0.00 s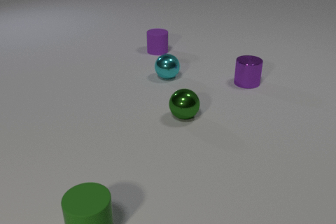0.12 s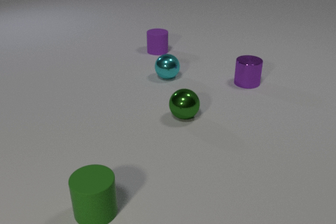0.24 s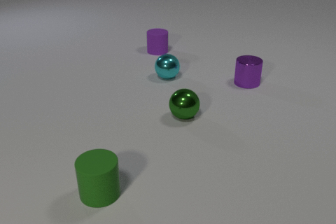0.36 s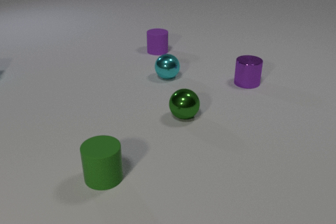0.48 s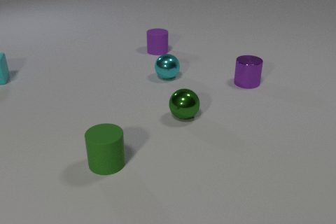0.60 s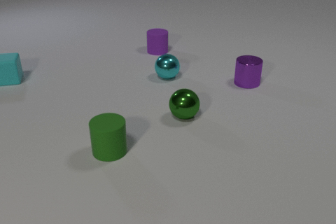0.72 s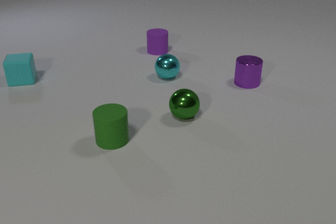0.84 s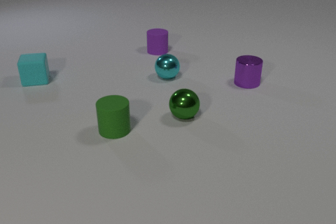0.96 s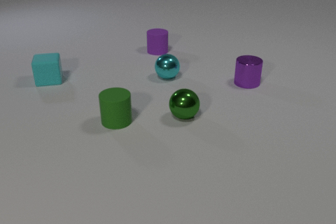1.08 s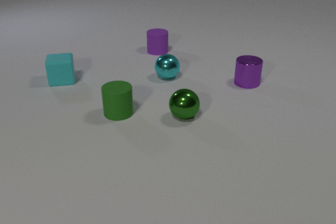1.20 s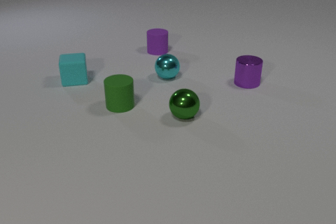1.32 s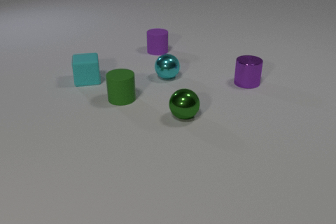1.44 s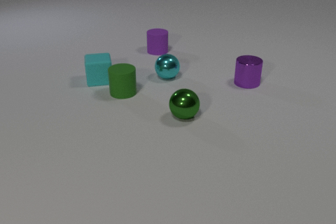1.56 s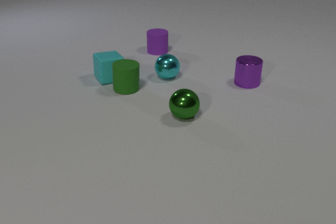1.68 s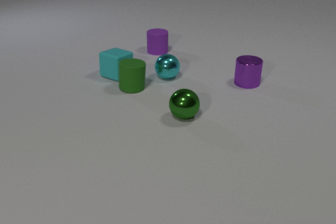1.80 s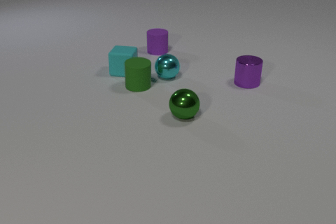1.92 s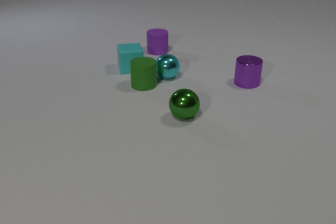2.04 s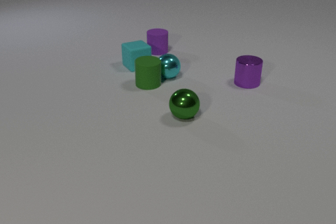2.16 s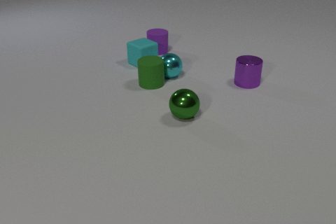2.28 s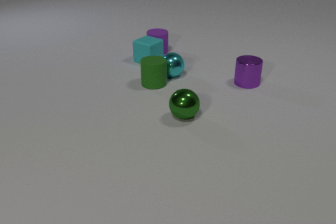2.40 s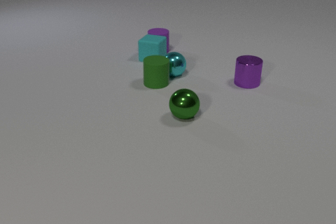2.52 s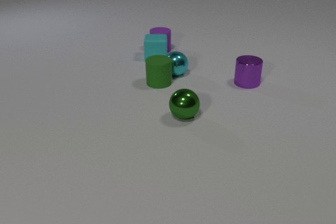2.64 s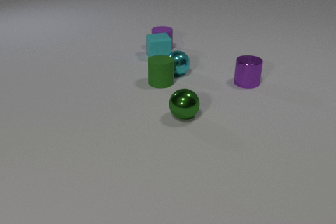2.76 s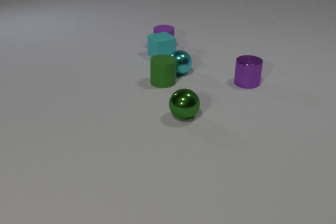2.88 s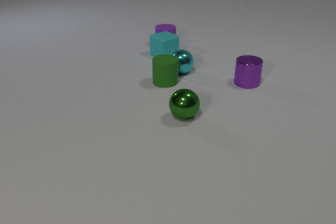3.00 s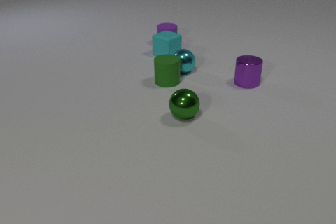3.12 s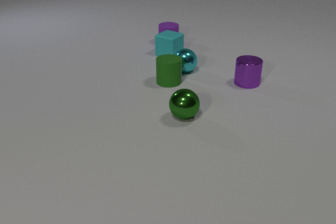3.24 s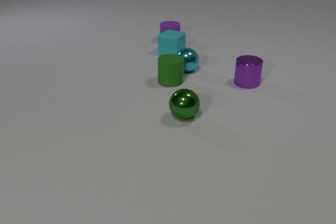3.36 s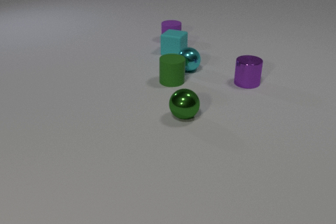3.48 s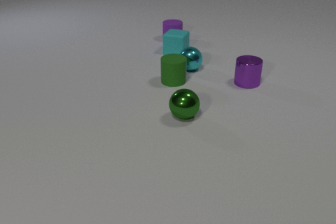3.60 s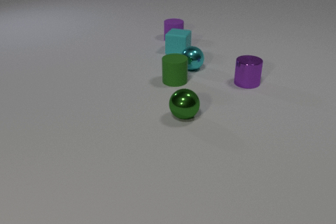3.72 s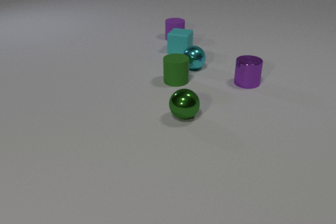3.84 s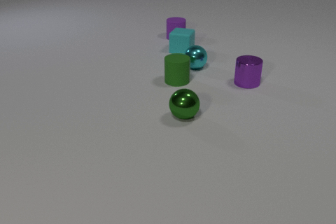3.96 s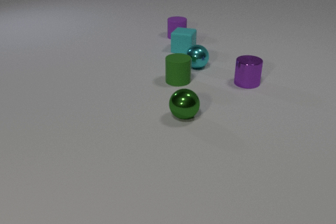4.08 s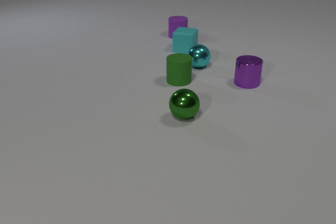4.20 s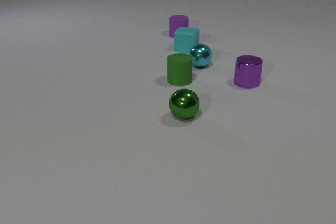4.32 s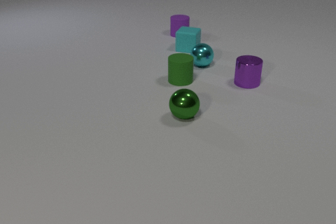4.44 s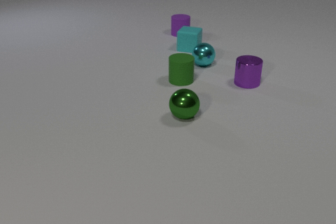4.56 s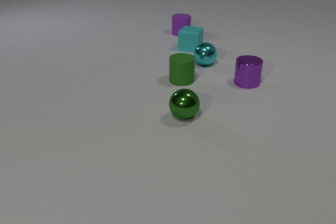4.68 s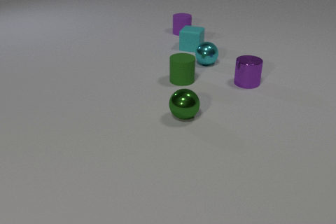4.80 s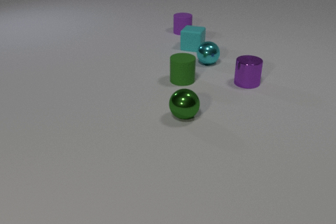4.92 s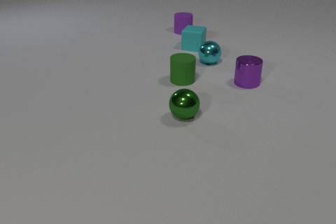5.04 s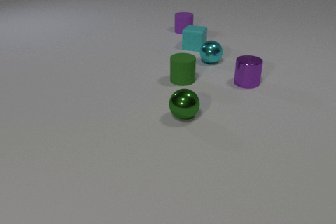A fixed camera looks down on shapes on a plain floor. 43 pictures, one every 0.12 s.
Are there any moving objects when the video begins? yes.
How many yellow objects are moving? 0.
What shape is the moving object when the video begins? cylinder.
0.00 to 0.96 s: The cyan rubber cube comes in at the left edge, slides to the right. The green rubber cylinder slides away from the camera.
0.96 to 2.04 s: The cyan rubber cube slides to the right, spins counterclockwise seen from above by about 105 degrees, its near face sliding to the right. The green rubber cylinder slides away from the camera and to the right. The cyan rubber cube and the green rubber cylinder collide. The green rubber cylinder and the cyan metal sphere collide.
2.04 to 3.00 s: The cyan rubber cube slides to the right and away from the camera, spins so that its near face slides to the right, counterclockwise seen from above. The green rubber cylinder slides to the right. The purple rubber cylinder slides away from the camera and to the right. The cyan metal sphere rolls to the right and away from the camera. The cyan rubber cube and the purple rubber cylinder collide.
3.00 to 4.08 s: The cyan rubber cube slides to the right and away from the camera, spins so that its near face slides to the right, counterclockwise seen from above. The green rubber cylinder slides to the right. The purple rubber cylinder slides away from the camera and to the right. The cyan metal sphere rolls to the right and away from the camera.
4.08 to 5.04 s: The cyan rubber cube slides to the right and away from the camera. The purple rubber cylinder slides away from the camera. The cyan metal sphere rolls away from the camera and to the right.
